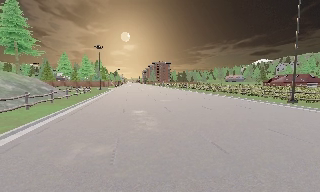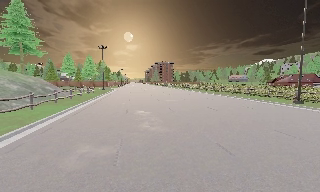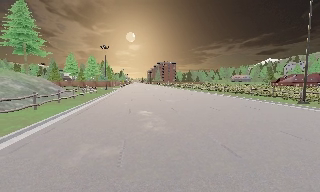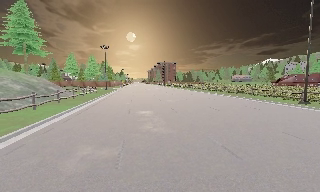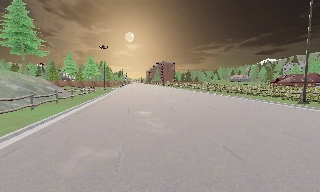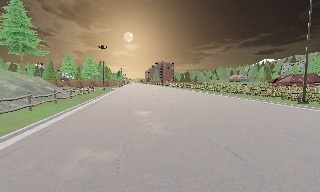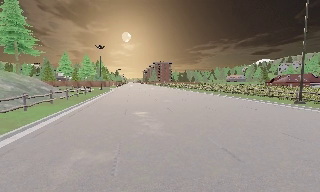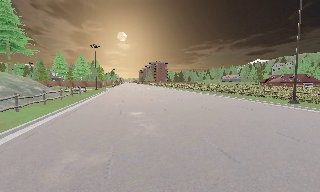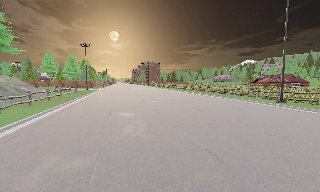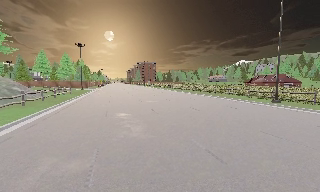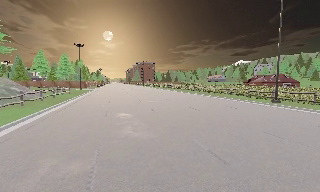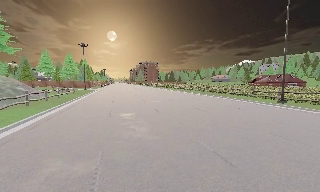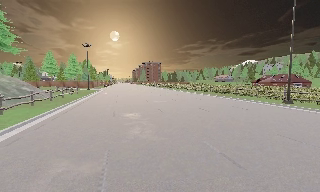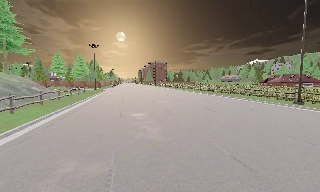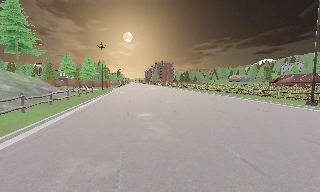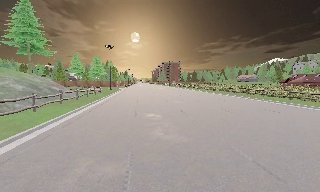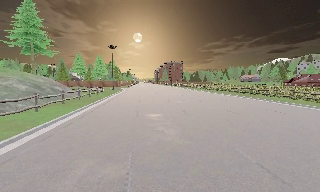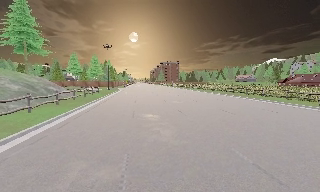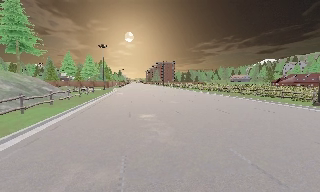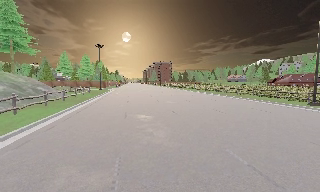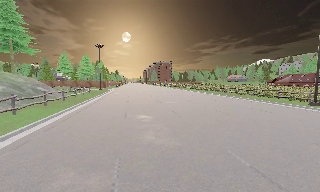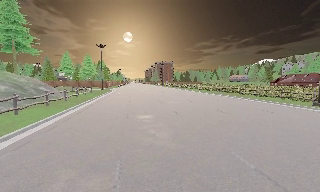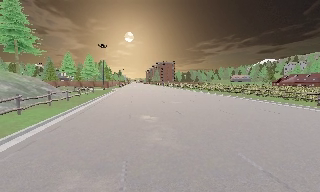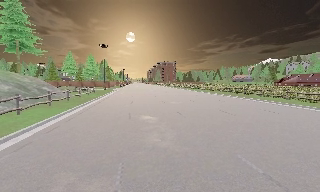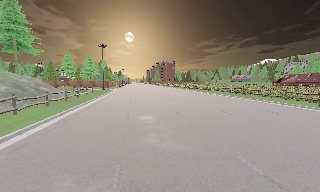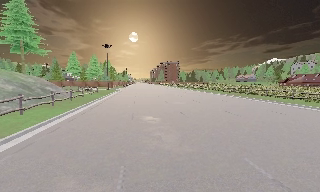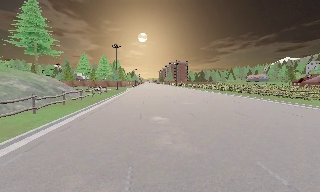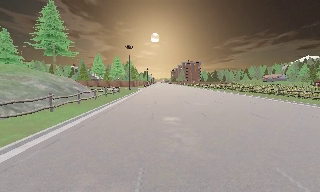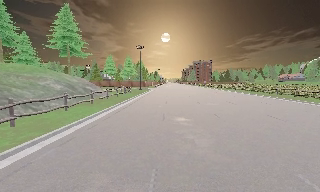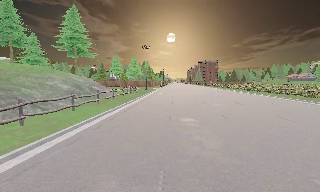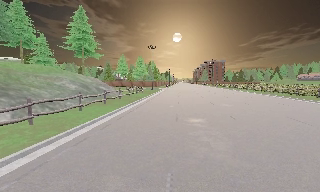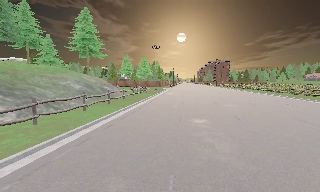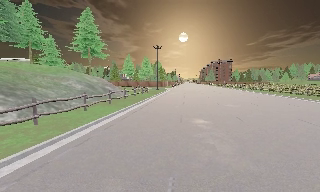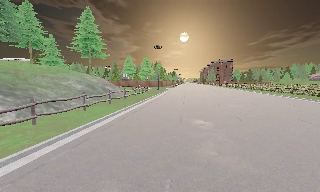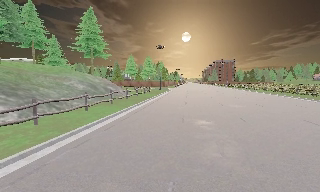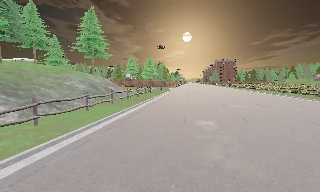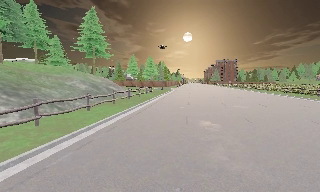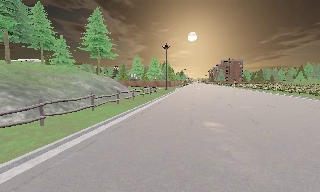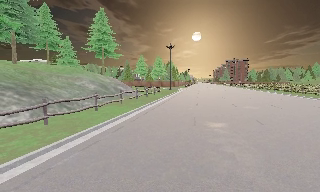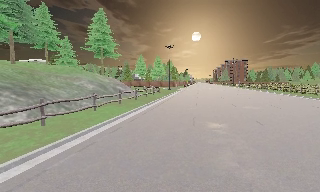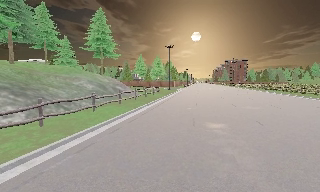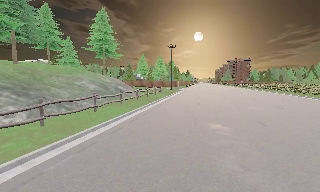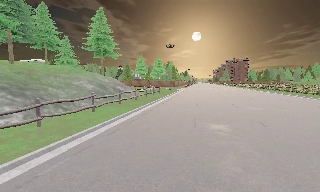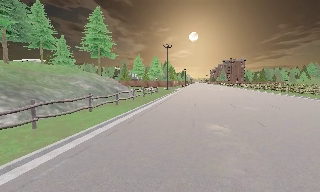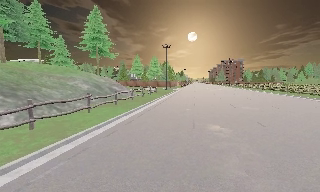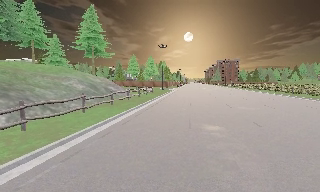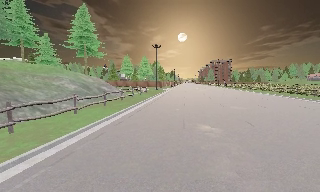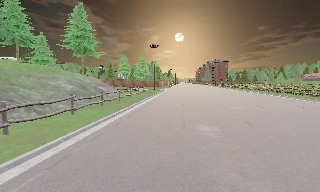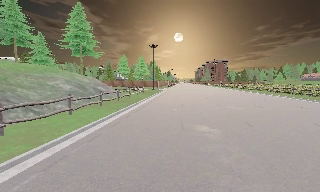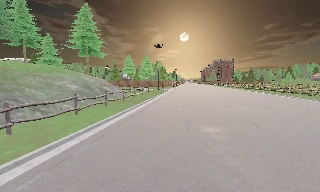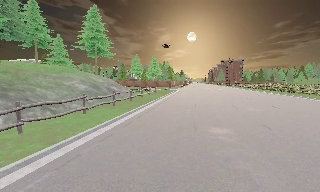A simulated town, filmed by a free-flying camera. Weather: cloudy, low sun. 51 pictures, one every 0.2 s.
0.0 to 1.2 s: The camera travels forward, about 0.5 m, so what stands in front looms larger.
1.2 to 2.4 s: The camera shifts only a little, or ends up much as it began.
2.4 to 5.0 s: The camera travels forward, about 1 m, so what stands in front looms larger.
5.0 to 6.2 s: The camera swings to its left by about 15 degrees, and the scene slides to the right. It travels forward, about 0.5 m, so what stands in front looms larger.
6.2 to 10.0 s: The camera travels forward, about 1.5 m, so what stands in front looms larger.
The film runs forward here.
